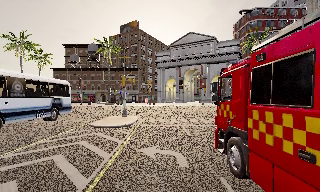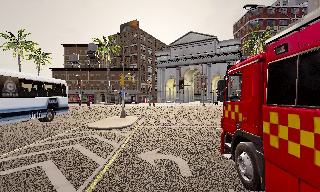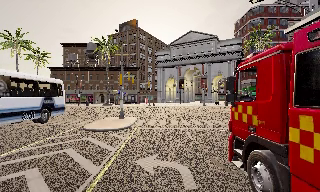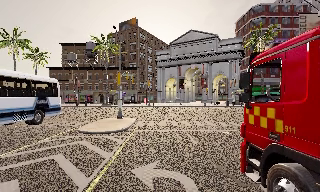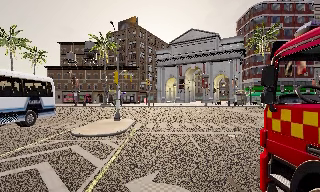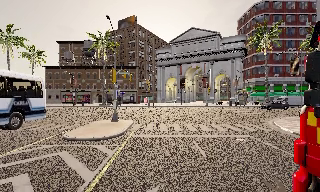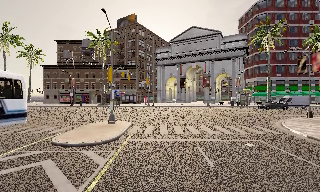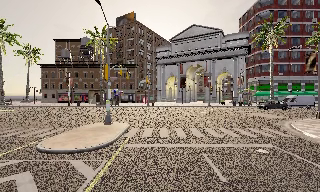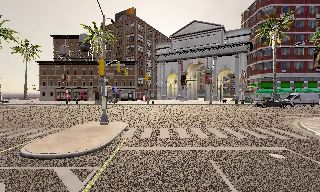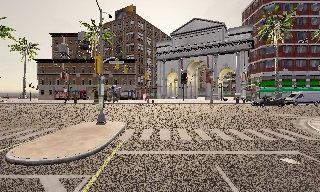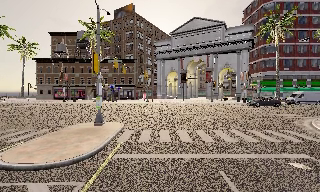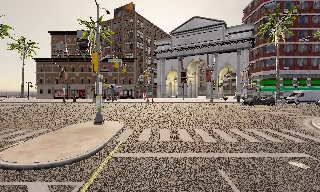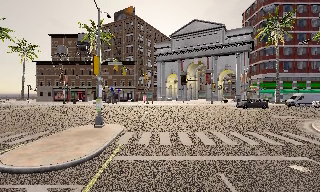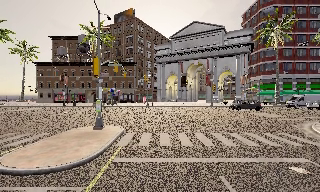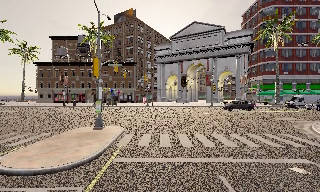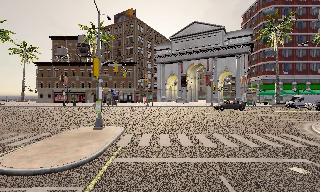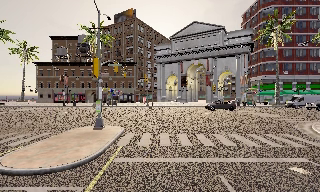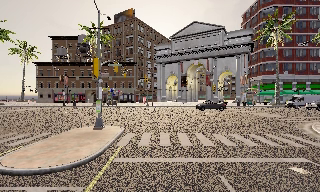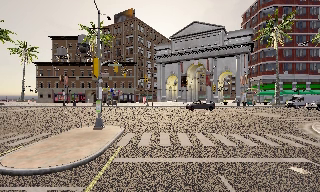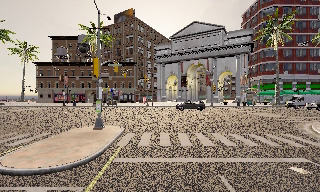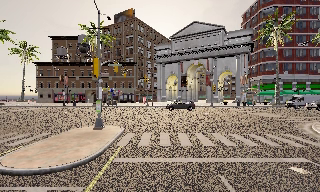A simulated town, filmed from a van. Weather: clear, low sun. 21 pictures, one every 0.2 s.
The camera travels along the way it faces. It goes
forward.
0.0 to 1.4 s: The camera travels forward, about 6 m, so what stands in front looms larger.
1.4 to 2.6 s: The camera travels forward, about 2 m, so what stands in front looms larger. It loses speed.
2.6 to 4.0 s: The camera keeps its place and its aim.
The film runs forward here.
